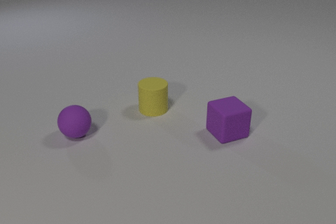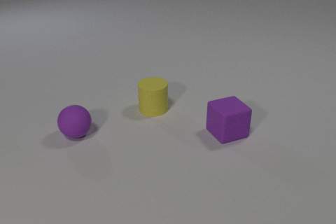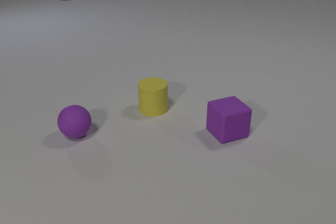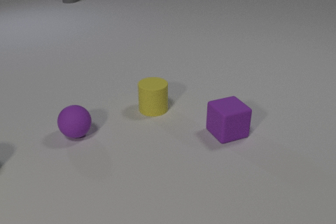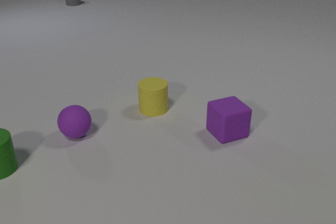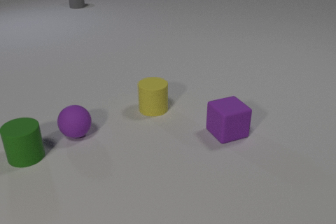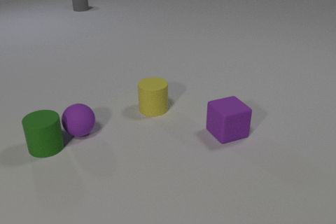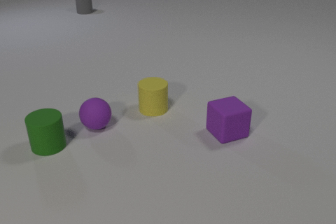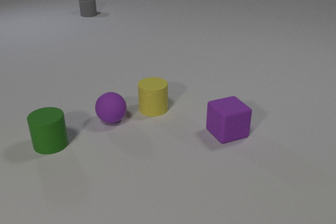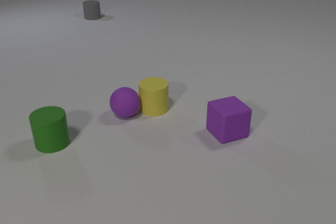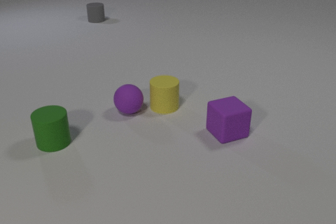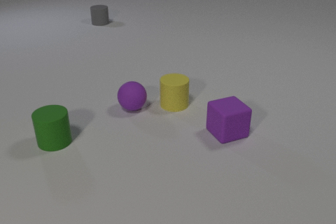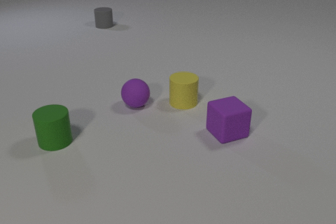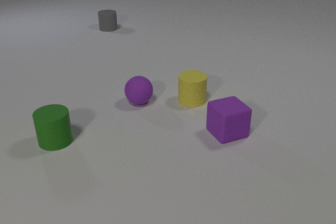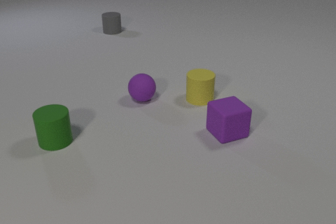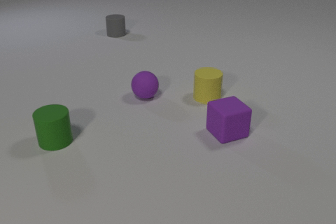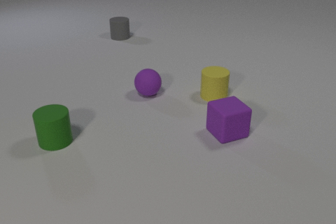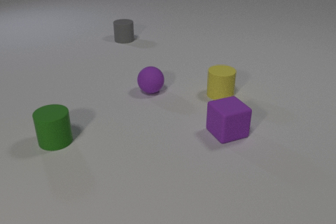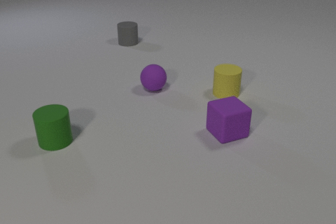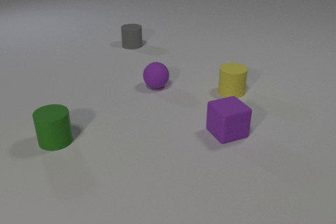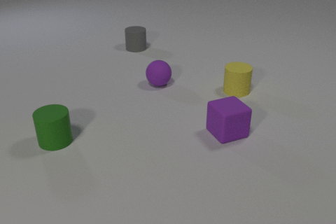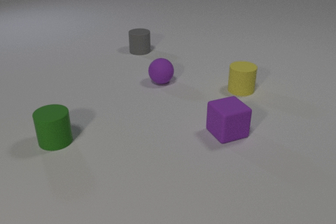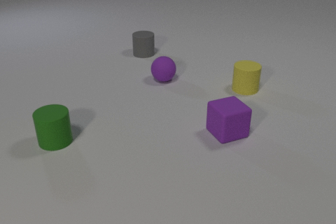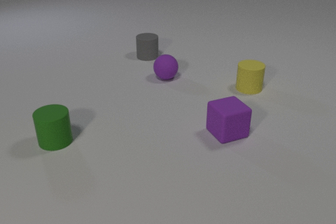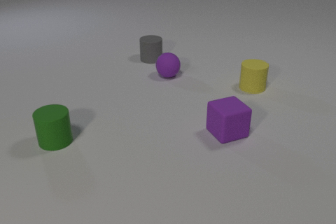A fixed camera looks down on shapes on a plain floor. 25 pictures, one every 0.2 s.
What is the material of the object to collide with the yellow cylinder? rubber.
Are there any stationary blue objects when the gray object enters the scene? no.
How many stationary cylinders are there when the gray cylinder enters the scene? 1.
0.0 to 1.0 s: The green rubber cylinder comes in at the left edge, slides to the right. The gray rubber cylinder comes in at the top edge, slides toward the camera.
1.0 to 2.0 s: The green rubber cylinder slides to the right and away from the camera. The purple rubber sphere rolls to the right and away from the camera. The yellow rubber cylinder slides to the right. The gray rubber cylinder slides toward the camera. The green rubber cylinder and the purple rubber sphere collide. The purple rubber sphere and the yellow rubber cylinder collide.
2.0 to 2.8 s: The purple rubber sphere rolls away from the camera and to the right. The yellow rubber cylinder slides to the right and away from the camera. The gray rubber cylinder slides toward the camera.
2.8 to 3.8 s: The purple rubber sphere rolls away from the camera and to the right. The yellow rubber cylinder slides to the right and away from the camera. The gray rubber cylinder slides toward the camera and to the right.
3.8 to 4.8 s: The purple rubber sphere rolls away from the camera and to the right. The yellow rubber cylinder slides to the right and away from the camera. The gray rubber cylinder slides toward the camera and to the right.
